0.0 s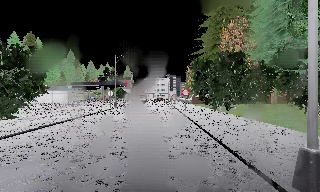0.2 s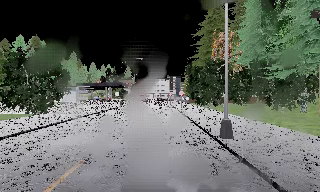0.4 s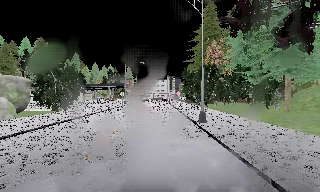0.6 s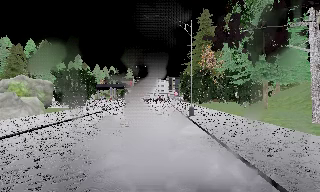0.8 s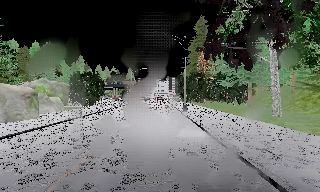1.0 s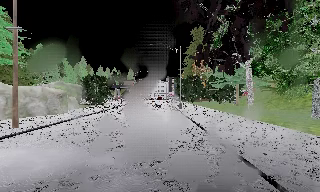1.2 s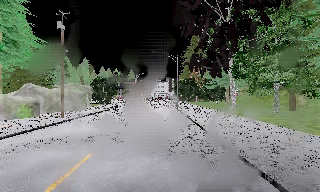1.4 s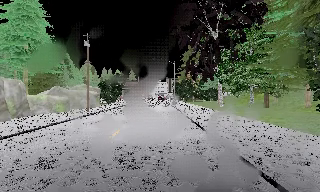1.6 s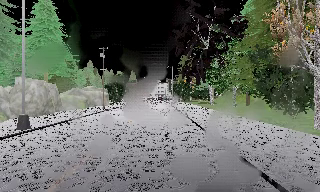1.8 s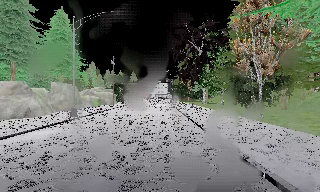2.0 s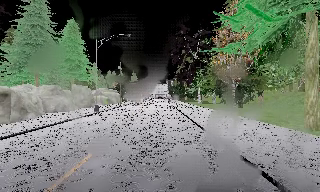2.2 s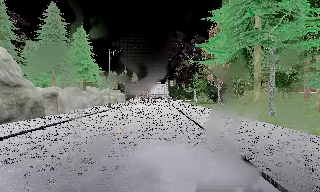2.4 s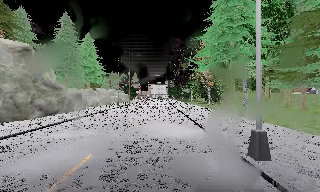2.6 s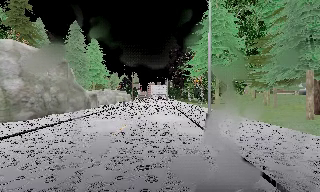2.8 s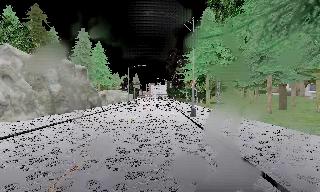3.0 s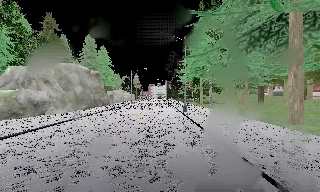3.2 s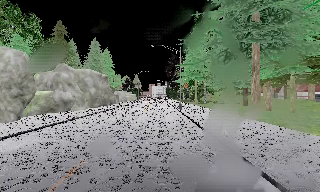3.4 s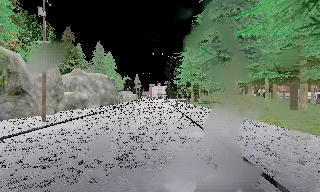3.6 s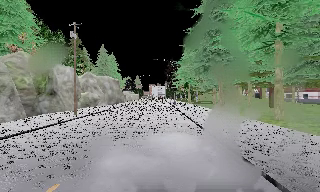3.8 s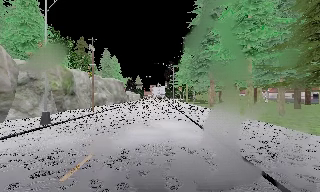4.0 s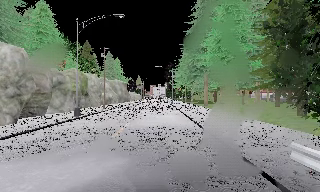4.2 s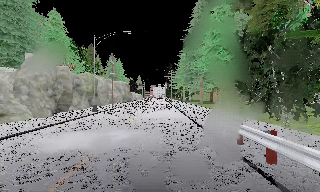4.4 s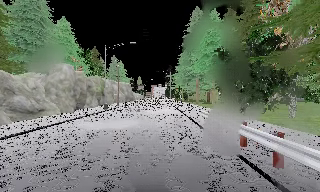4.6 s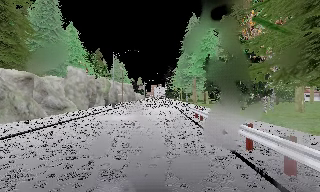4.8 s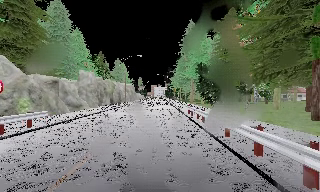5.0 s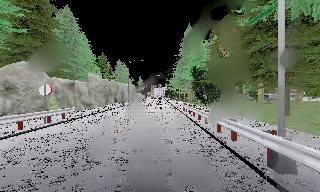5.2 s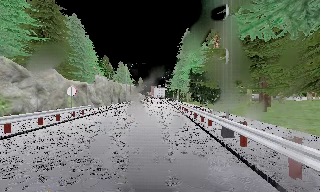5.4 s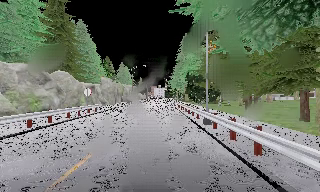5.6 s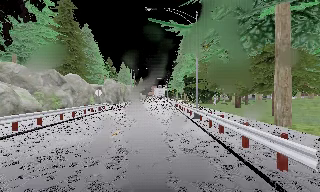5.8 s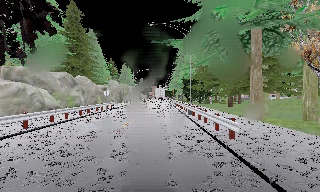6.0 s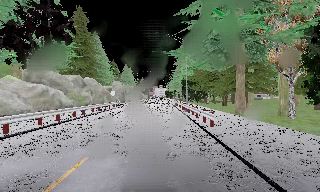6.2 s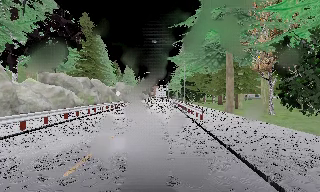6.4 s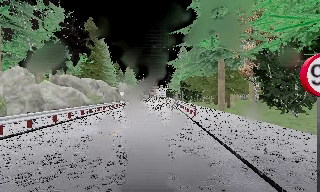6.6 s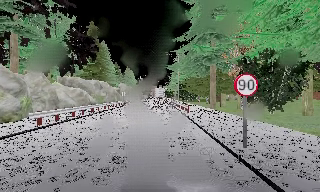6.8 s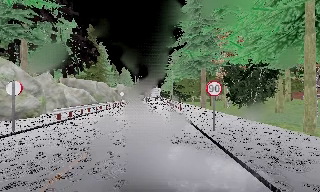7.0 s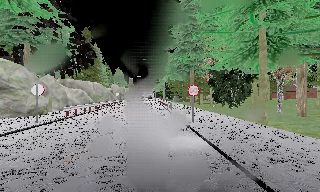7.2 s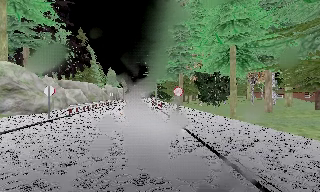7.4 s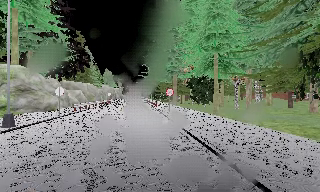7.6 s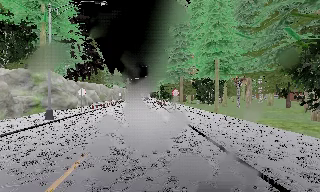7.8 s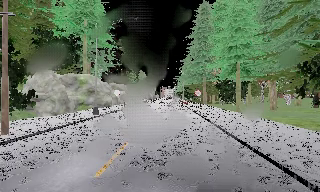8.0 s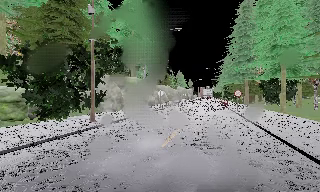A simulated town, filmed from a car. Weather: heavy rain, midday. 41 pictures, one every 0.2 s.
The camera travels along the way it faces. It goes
backward.
0.0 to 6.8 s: The camera travels backward, about 110 m, so what stands in front gets smaller.
6.8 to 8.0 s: The scene slides to the right, as the camera pans about 20 degrees to its left. It travels backward, about 12 m, so what stands in front gets smaller.
The film runs backward here.
